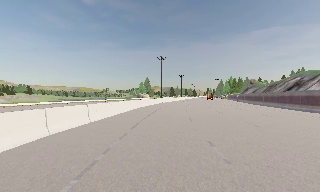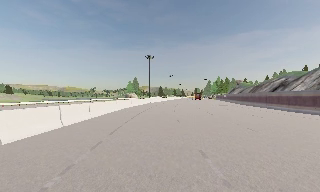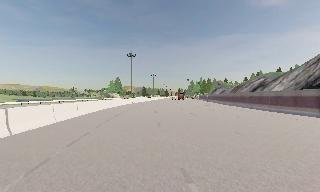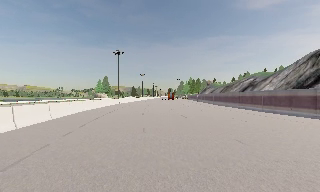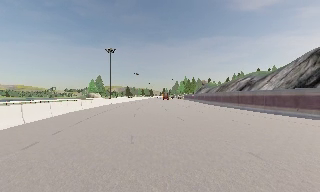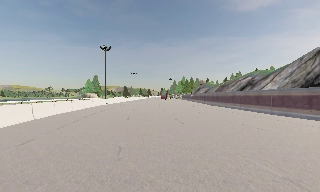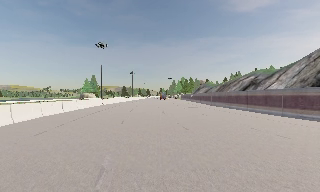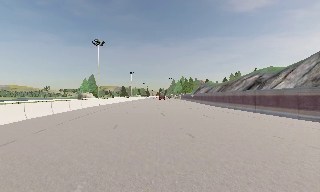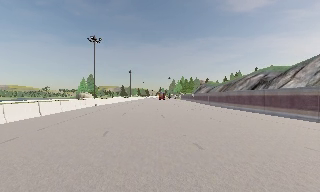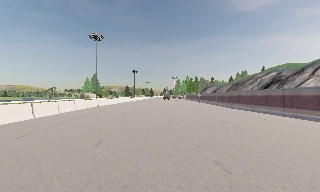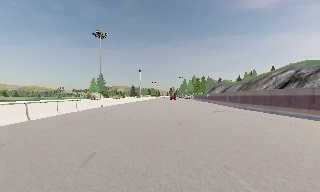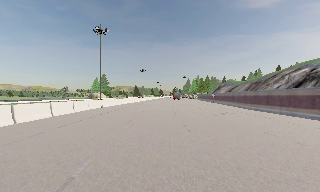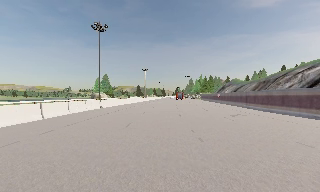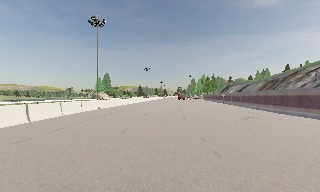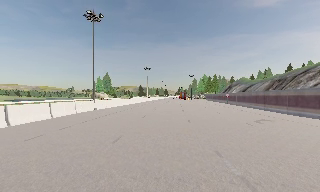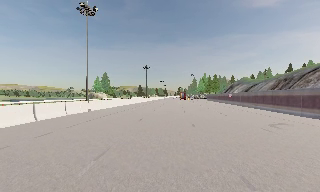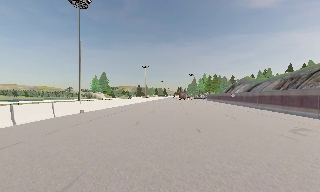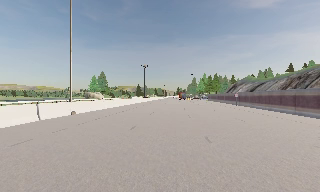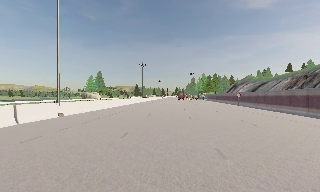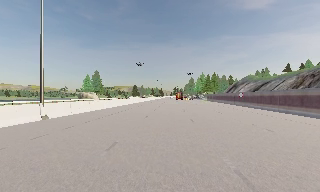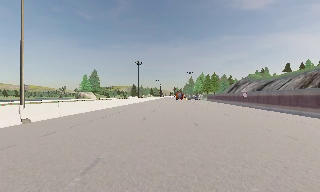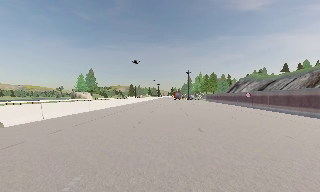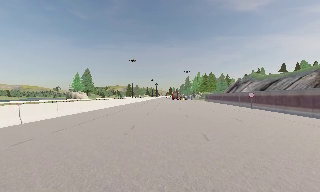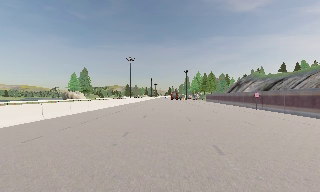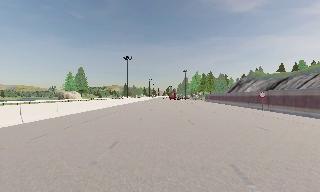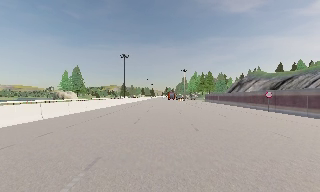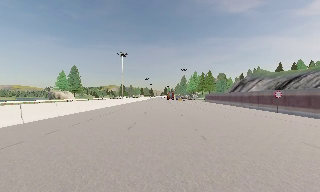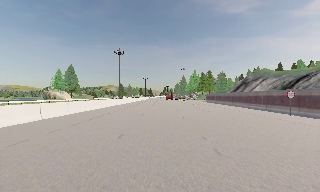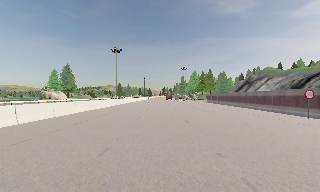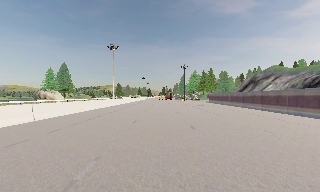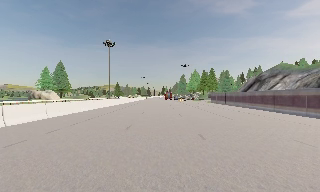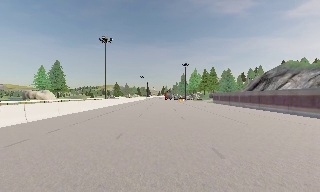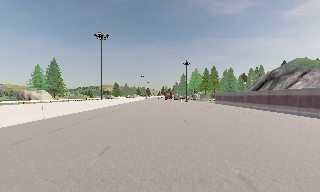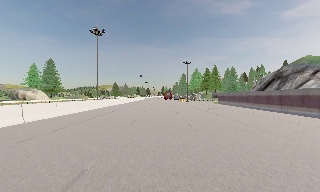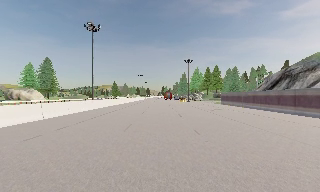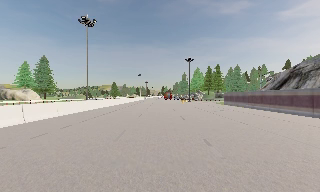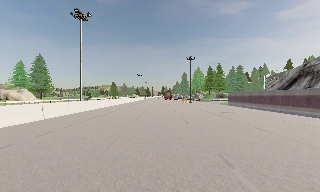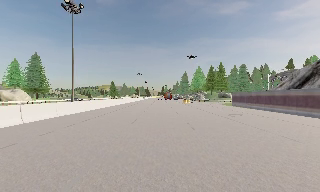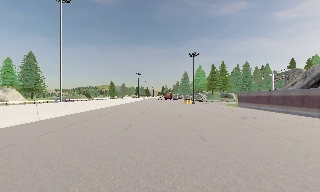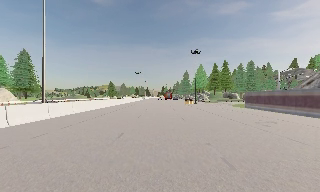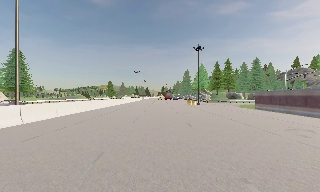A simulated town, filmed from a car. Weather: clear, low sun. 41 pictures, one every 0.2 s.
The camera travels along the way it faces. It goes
forward.
0.0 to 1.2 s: The camera pans to its right, which is clockwise from overhead, by about 15 degrees. It travels forward, about 9 m, so what stands in front looms larger.
1.2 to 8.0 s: The camera travels forward, about 60 m, so what stands in front looms larger.
The film runs forward here.
